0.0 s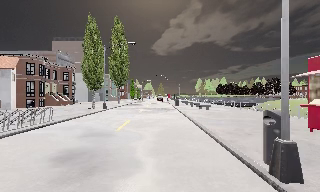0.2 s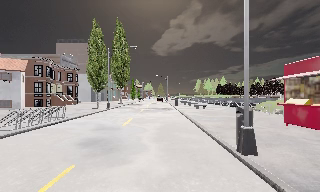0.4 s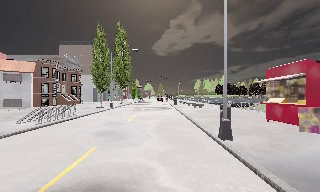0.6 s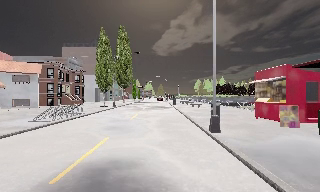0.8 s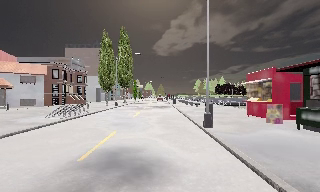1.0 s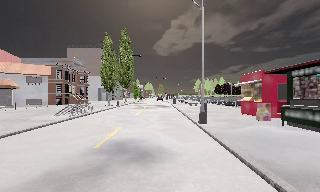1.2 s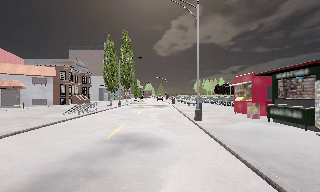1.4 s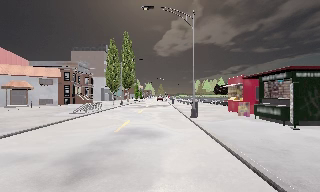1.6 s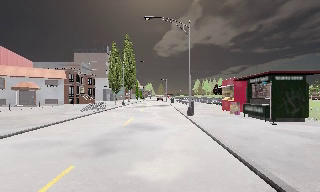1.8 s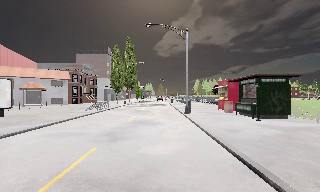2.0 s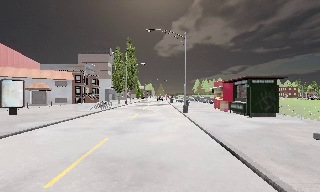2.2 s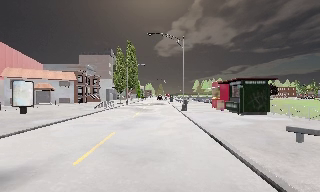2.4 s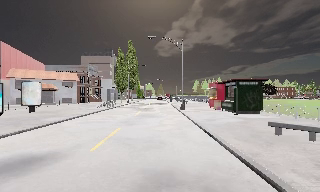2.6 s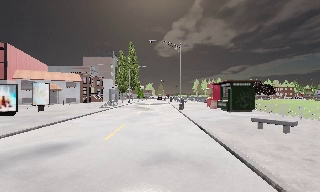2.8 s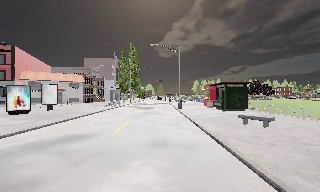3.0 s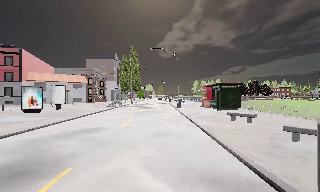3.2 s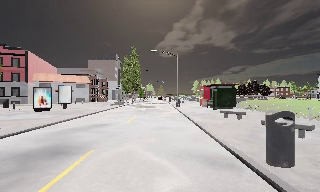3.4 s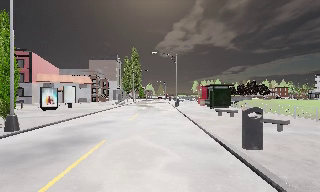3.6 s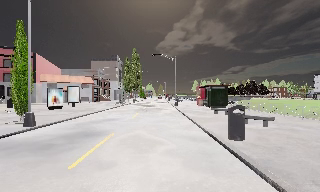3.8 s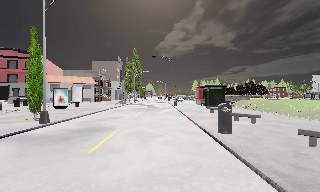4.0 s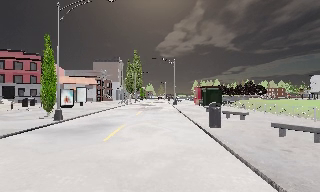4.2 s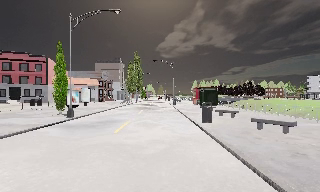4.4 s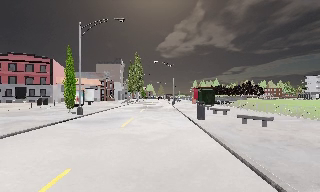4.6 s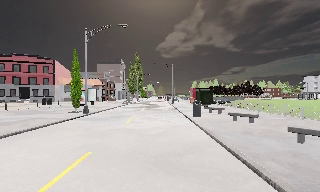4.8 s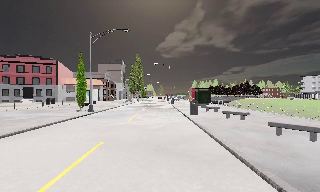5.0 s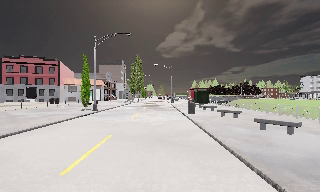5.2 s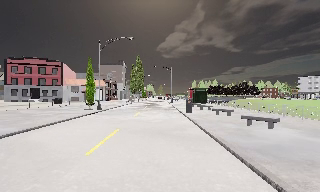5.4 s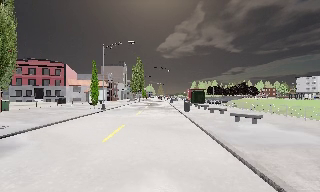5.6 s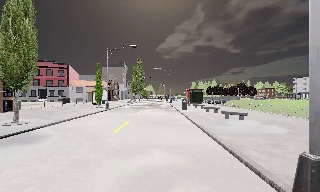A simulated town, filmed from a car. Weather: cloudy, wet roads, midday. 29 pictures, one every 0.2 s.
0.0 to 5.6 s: The camera travels backward, about 35 m, so what stands in front gets smaller.
The film runs backward here.
